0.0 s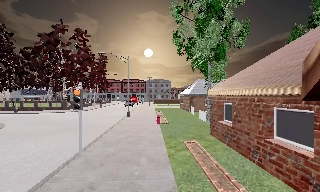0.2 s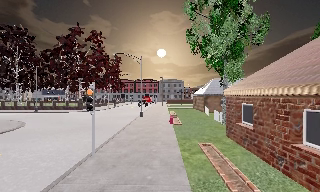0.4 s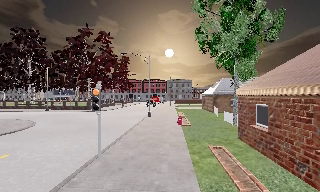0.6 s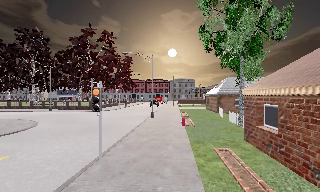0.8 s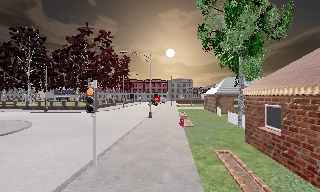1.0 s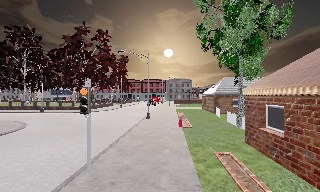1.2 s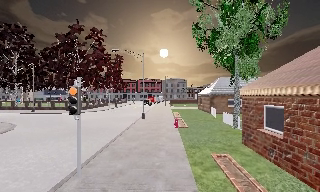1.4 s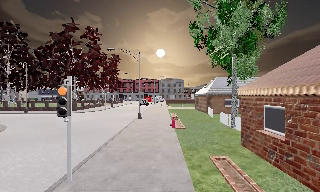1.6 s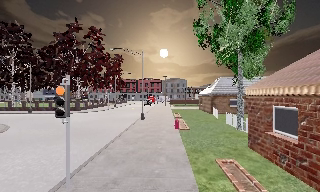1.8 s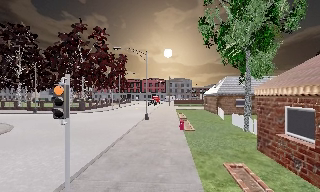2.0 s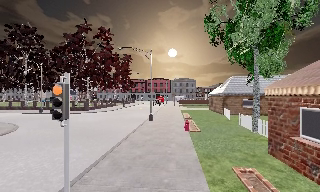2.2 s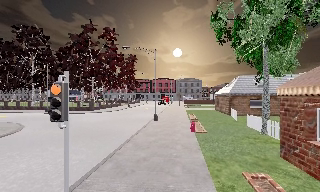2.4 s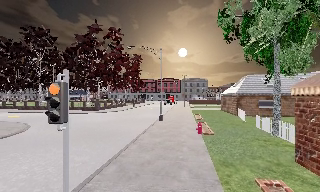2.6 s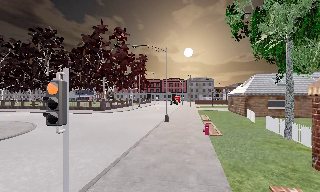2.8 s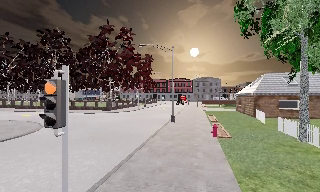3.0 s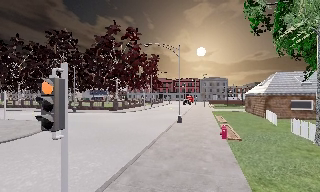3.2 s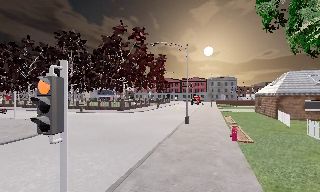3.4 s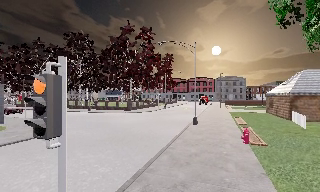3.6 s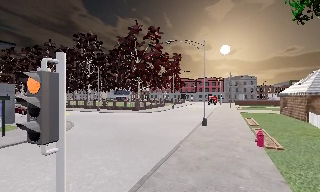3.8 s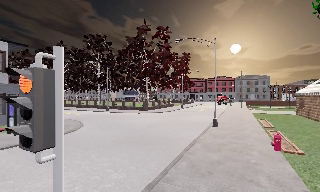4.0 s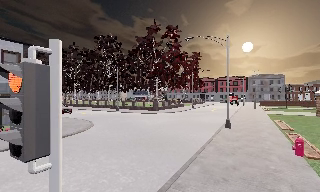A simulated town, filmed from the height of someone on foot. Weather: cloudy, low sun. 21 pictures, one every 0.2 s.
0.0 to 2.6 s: The scene slides to the right, as the camera pans about 15 degrees to its left. It travels forward, about 4 m, so what stands in front looms larger.
2.6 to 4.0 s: The camera swings to its left by about 20 degrees, and the scene slides to the right. It travels forward, about 2 m, so what stands in front looms larger.
The film runs forward here.
